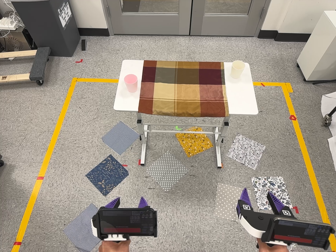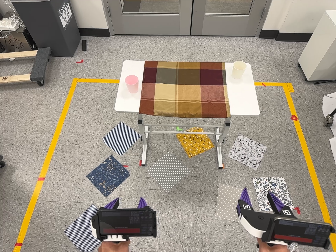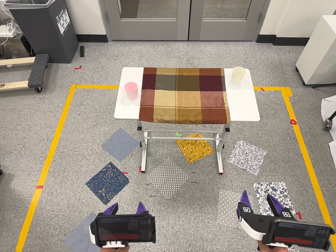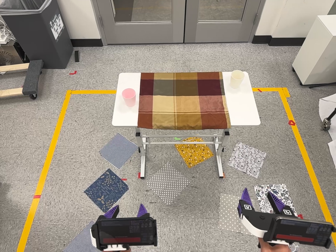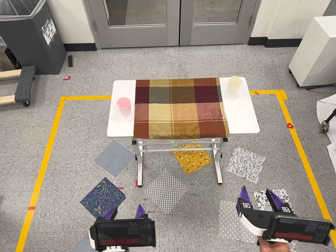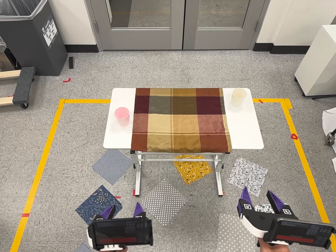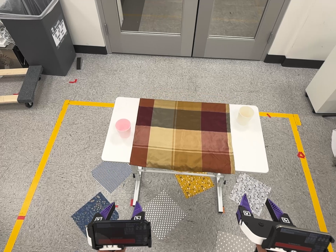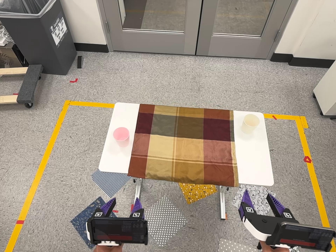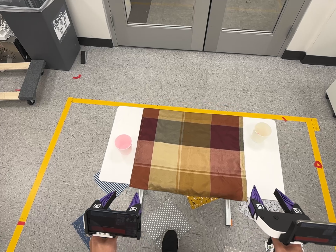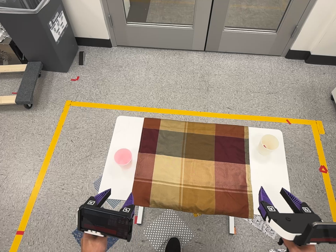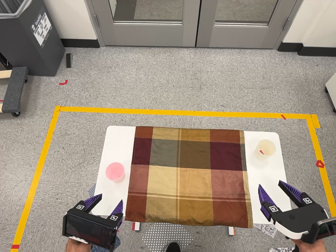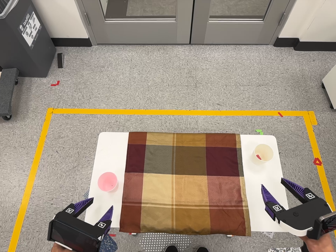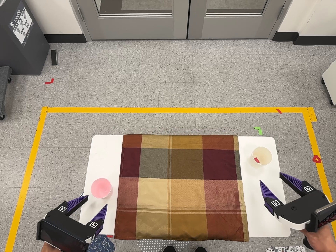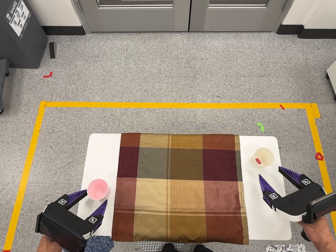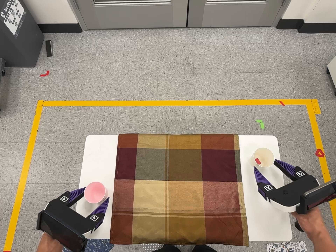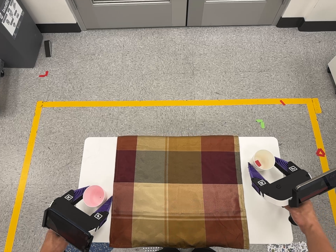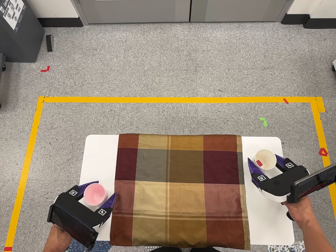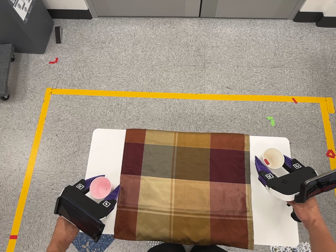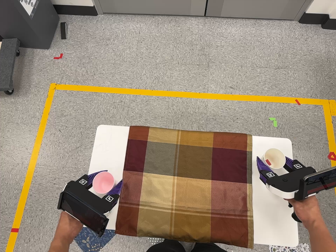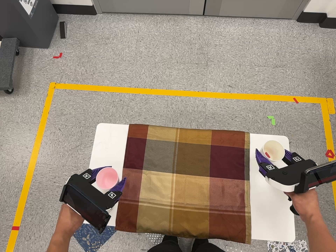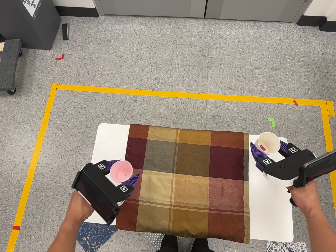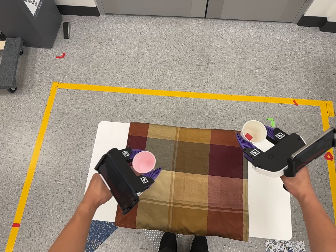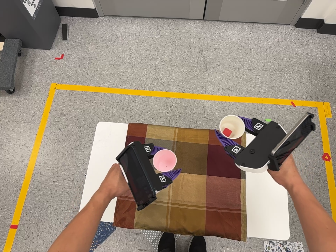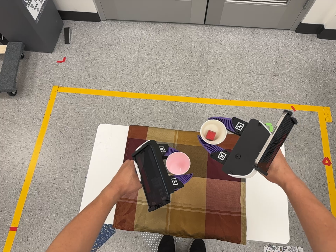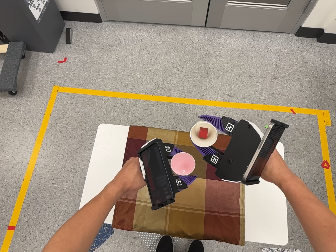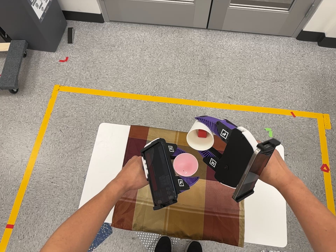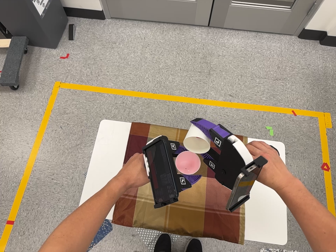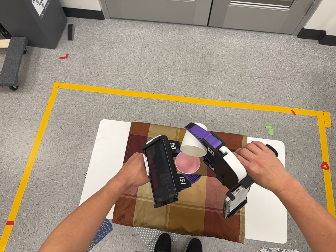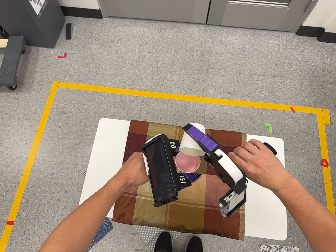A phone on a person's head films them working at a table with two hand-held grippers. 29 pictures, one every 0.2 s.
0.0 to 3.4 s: The camera travels toward the top of its view and forward, about 90 cm, so close, fixed things drift downward. Its aim tips toward the bottom of its view by about 15 degrees.
3.4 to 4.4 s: The camera travels backward, about 5 cm, so what stands in front gets smaller.
4.4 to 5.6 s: The camera shifts only a little, or ends up much as it began.
The film runs forward here.
